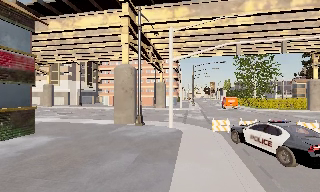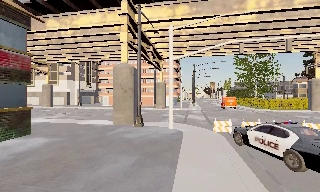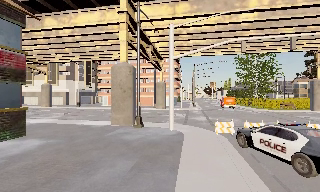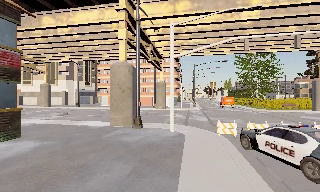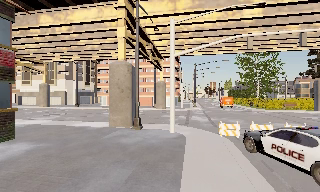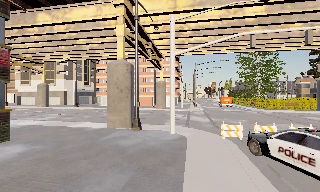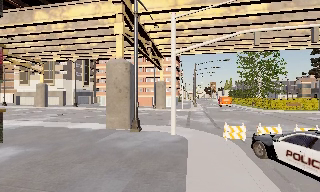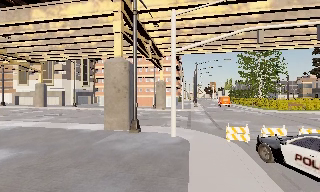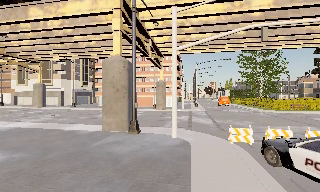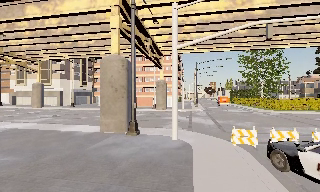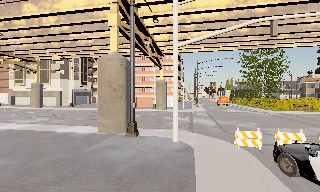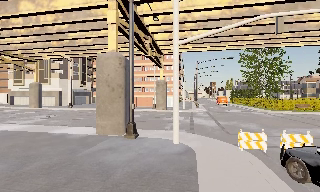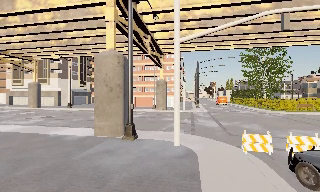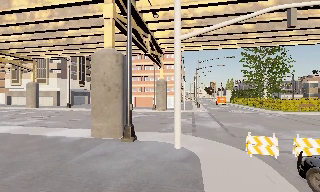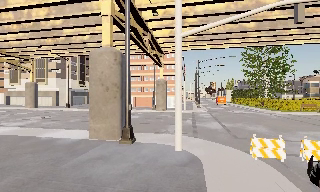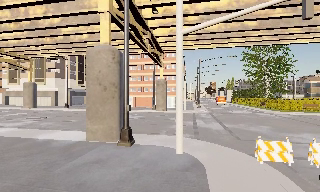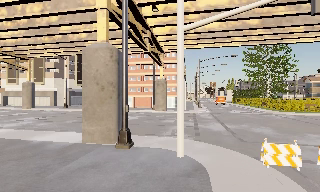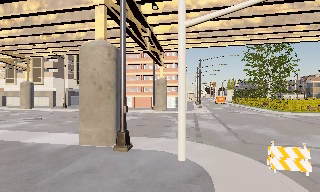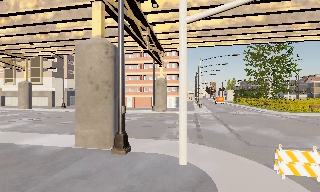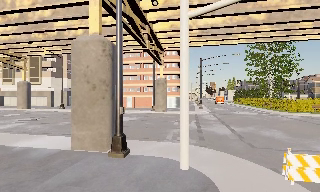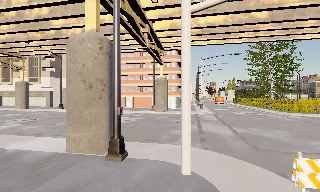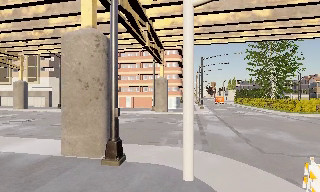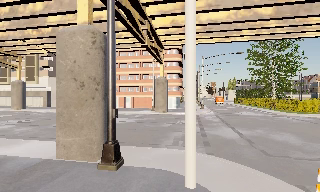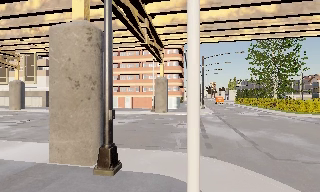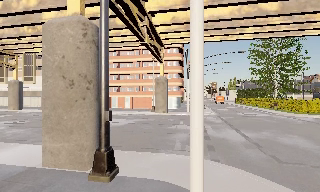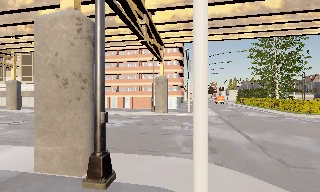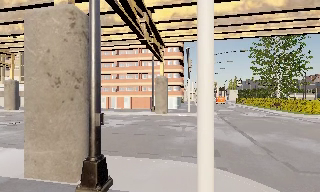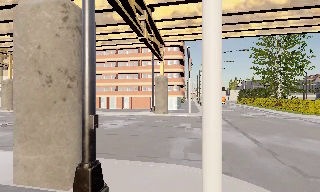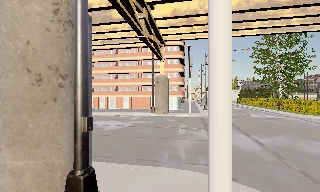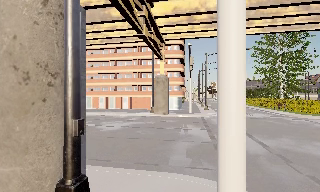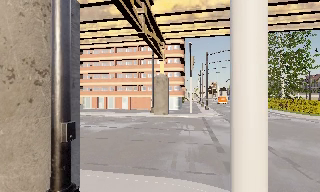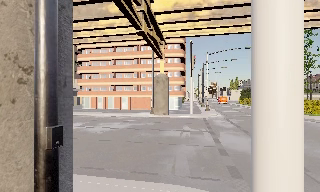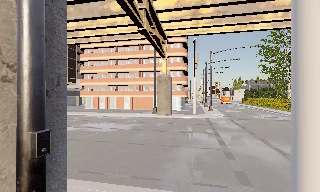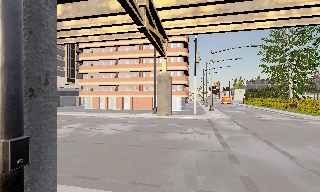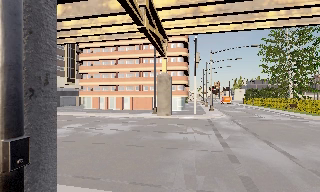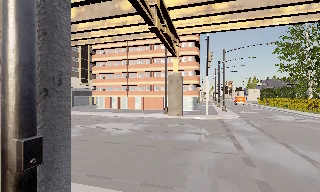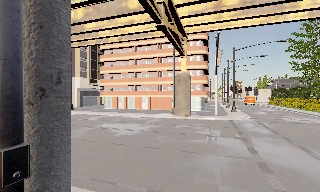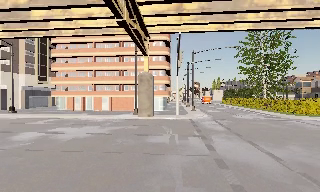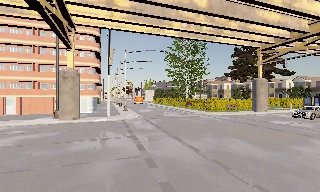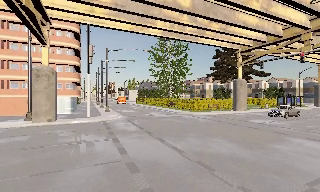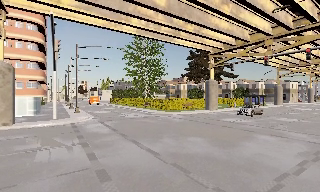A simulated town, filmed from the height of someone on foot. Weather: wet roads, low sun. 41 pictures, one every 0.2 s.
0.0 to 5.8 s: The camera travels forward, about 11 m, so what stands in front looms larger.
5.8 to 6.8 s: The camera travels forward, about 1.5 m, so what stands in front looms larger. It loses speed.
6.8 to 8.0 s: The scene slides to the left, as the camera pans about 45 degrees to its right. It travels forward, about 2 m.
The film runs forward here.
